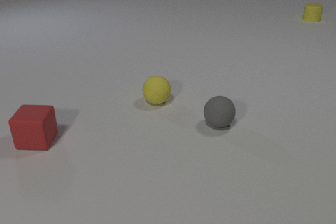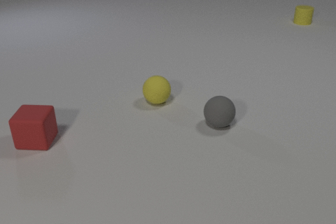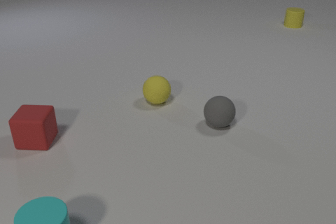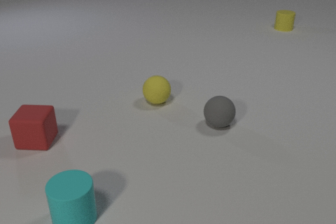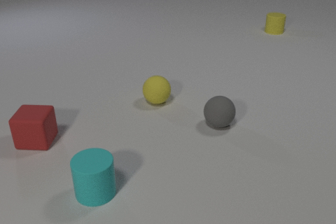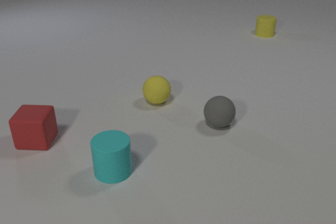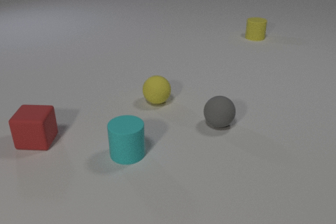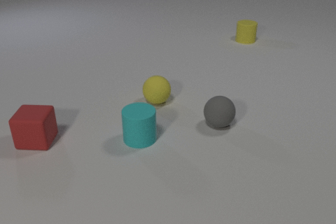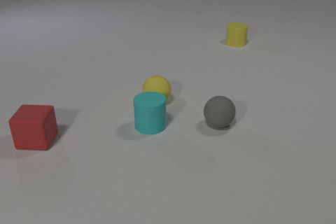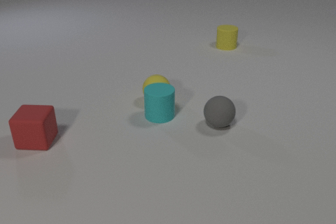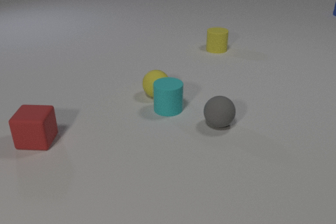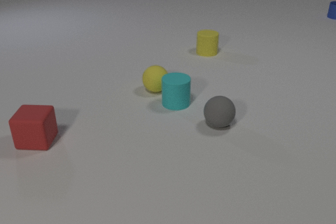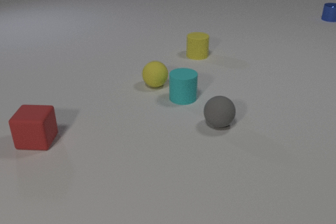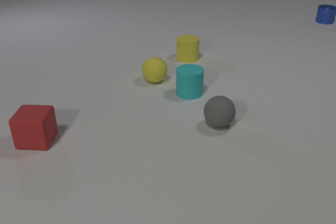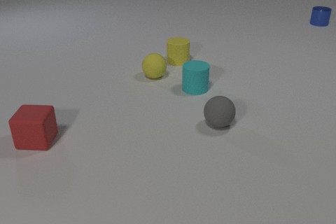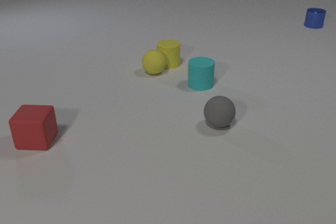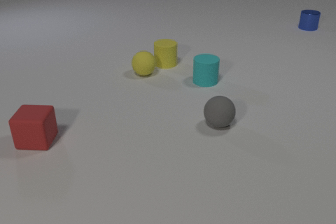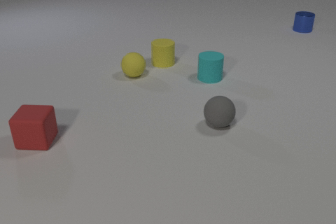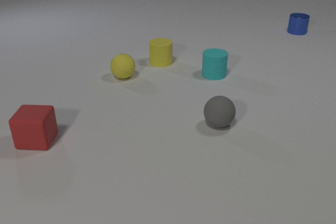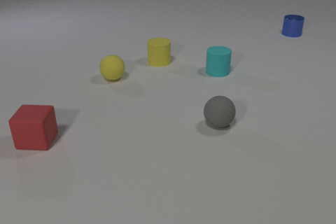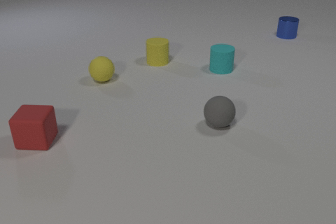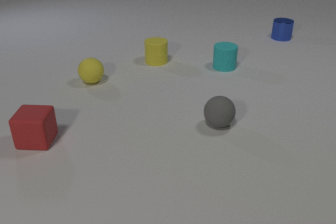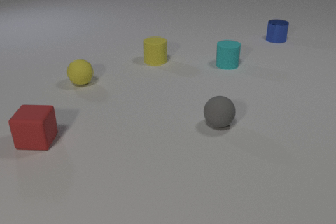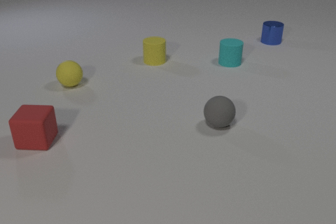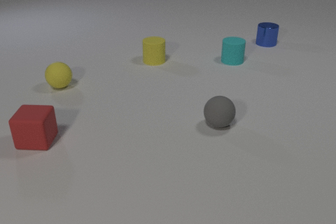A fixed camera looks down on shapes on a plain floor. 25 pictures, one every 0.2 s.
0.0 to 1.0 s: The cyan rubber cylinder comes in at the bottom edge, slides away from the camera and to the right. The yellow rubber cylinder slides toward the camera and to the left.
1.0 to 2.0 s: The cyan rubber cylinder slides away from the camera and to the right. The yellow rubber sphere rolls away from the camera. The blue metal cylinder comes in at the right edge, slides toward the camera. The yellow rubber cylinder slides toward the camera and to the left. The cyan rubber cylinder and the yellow rubber sphere collide.
2.0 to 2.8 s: The cyan rubber cylinder slides away from the camera and to the right. The yellow rubber sphere rolls away from the camera. The blue metal cylinder slides toward the camera and to the left. The yellow rubber cylinder slides to the left and toward the camera.
2.8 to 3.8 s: The cyan rubber cylinder slides away from the camera and to the right. The yellow rubber sphere rolls to the left. The blue metal cylinder slides toward the camera and to the left. The yellow rubber cylinder slides to the left. The yellow rubber sphere and the yellow rubber cylinder collide.
3.8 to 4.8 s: The cyan rubber cylinder slides away from the camera and to the right. The yellow rubber sphere rolls to the left. The blue metal cylinder slides toward the camera and to the left. The yellow rubber cylinder slides to the left.
Are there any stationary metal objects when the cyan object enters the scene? no.
What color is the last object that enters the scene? blue.
Are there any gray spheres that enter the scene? no.
